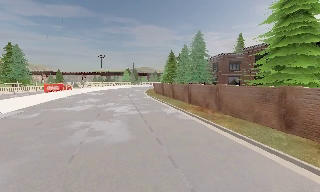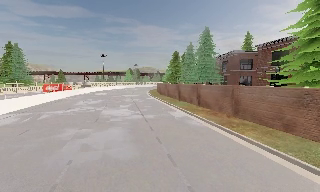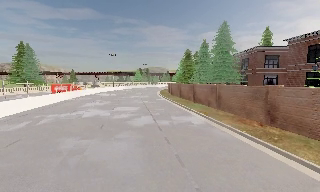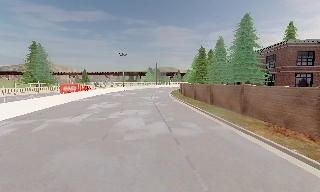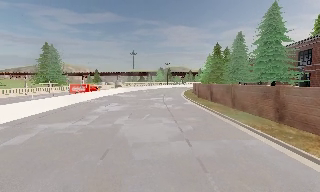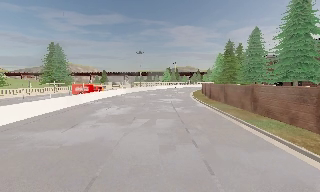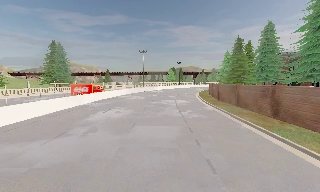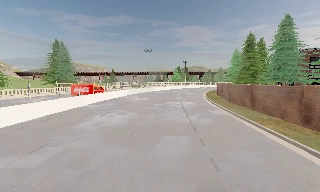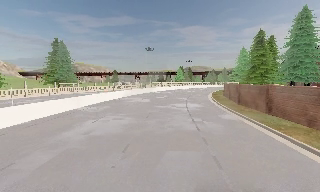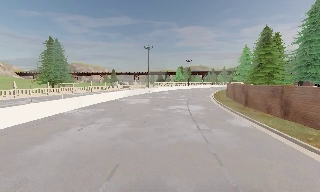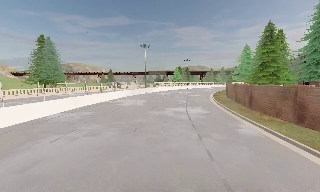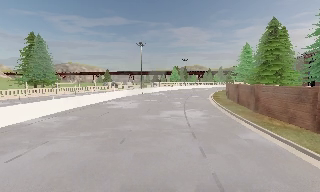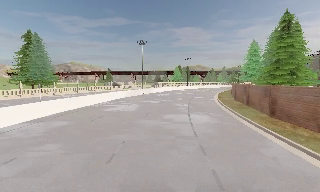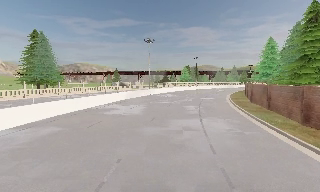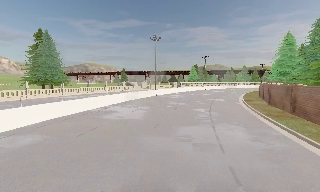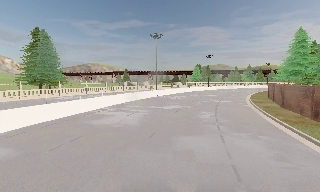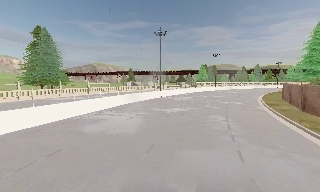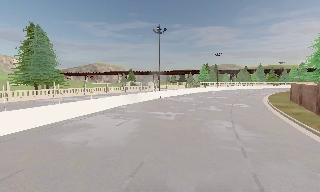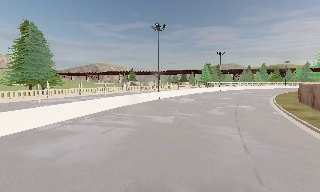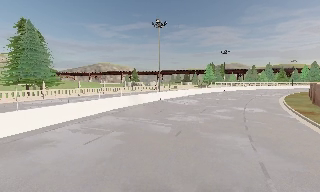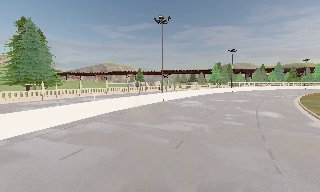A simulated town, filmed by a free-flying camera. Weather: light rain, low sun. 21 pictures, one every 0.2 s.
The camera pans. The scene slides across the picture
to the right.
The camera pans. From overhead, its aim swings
counterclockwise.
0.0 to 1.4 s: The scene slides to the right, as the camera pans about 15 degrees to its left. It travels forward, about 14 m, so what stands in front looms larger.
1.4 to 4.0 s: The camera pans to its left, which is counterclockwise from overhead, by about 15 degrees. It travels forward, about 20 m, so what stands in front looms larger.
The film runs forward here.
